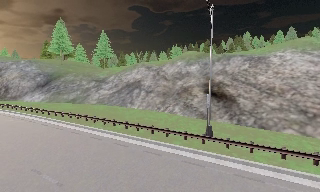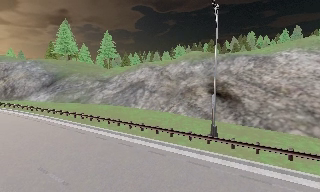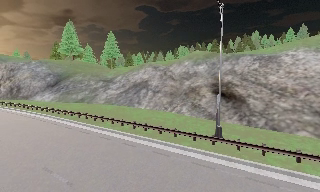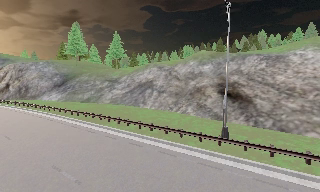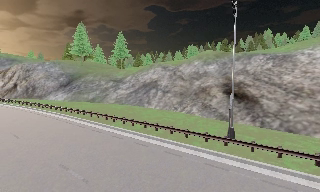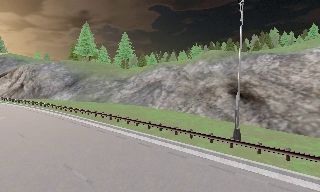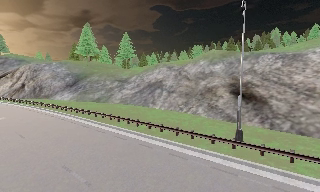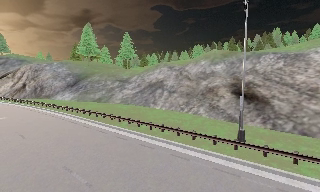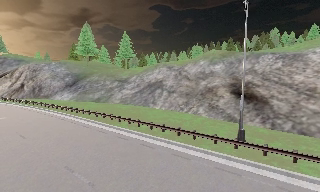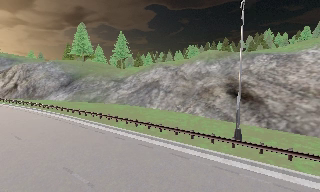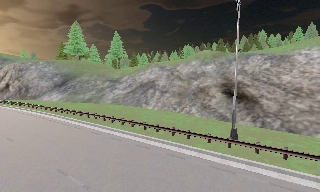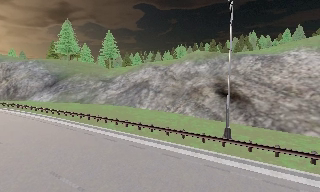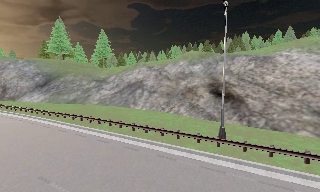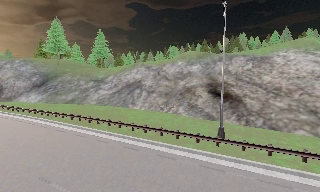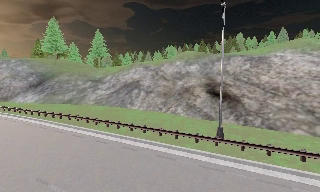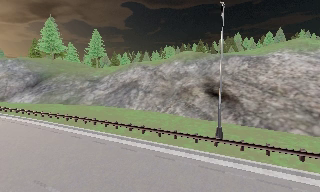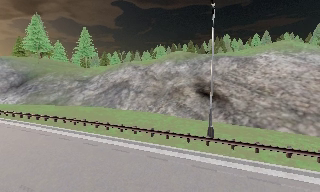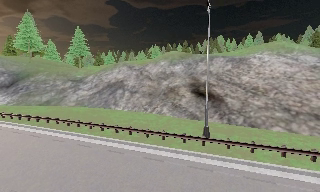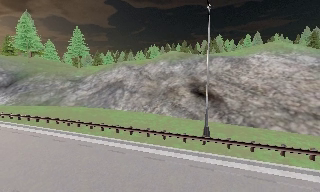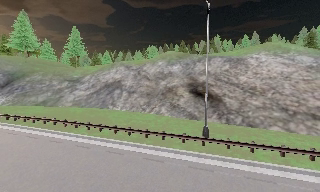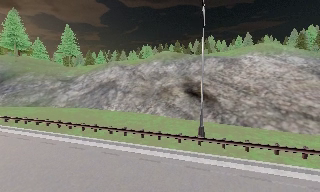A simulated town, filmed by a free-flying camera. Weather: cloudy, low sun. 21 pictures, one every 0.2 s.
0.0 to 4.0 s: The camera pans to its right, which is clockwise from overhead, by about 10 degrees. It travels to its left and forward, about 1.5 m.
The film runs forward here.
